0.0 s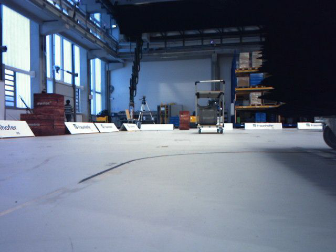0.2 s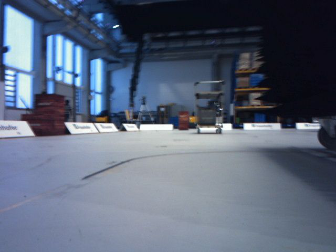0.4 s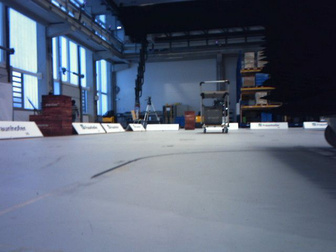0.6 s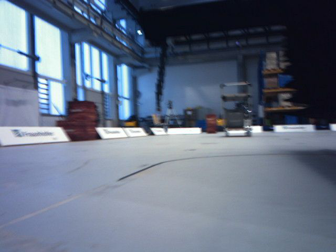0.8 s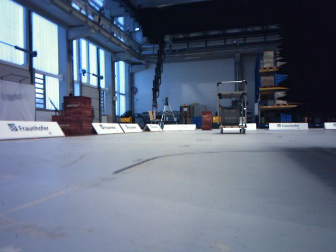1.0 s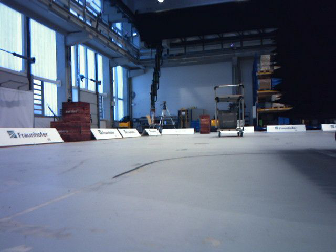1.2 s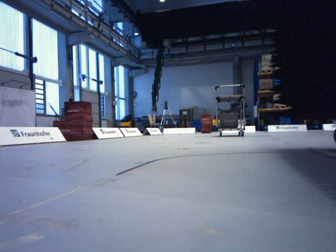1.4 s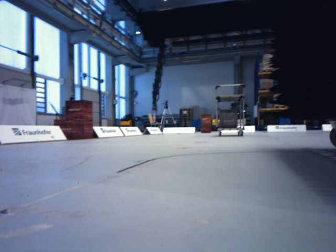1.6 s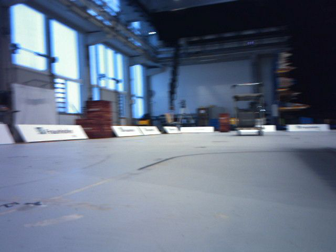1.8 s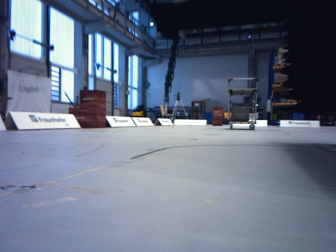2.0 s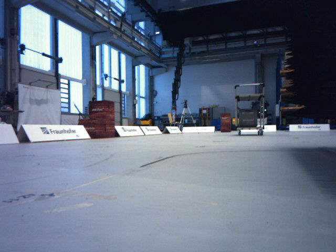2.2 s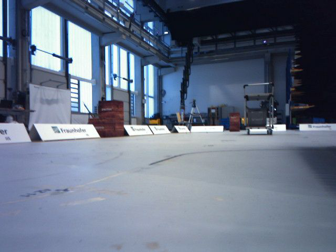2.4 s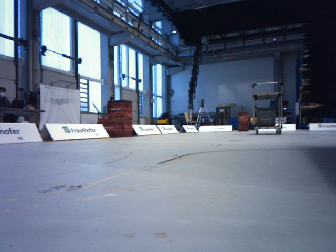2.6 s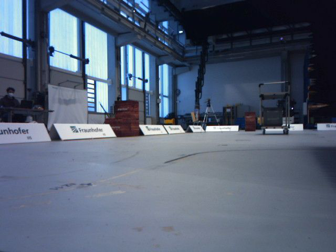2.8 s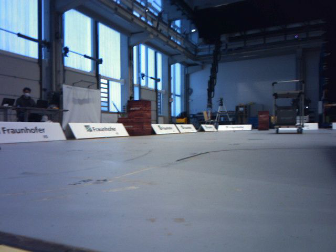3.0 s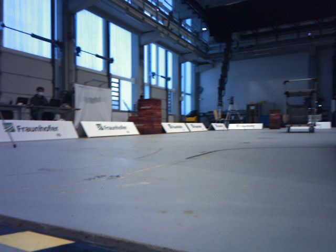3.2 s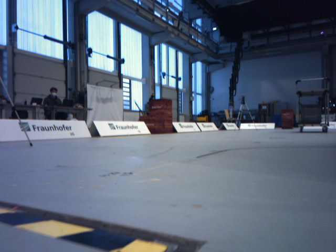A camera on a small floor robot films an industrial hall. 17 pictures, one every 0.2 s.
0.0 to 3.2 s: The camera pans to its left, which is counterclockwise from overhead, by about 20 degrees. It travels backward, about 0.6 m, so what stands in front gets smaller.
The film runs backward here.
